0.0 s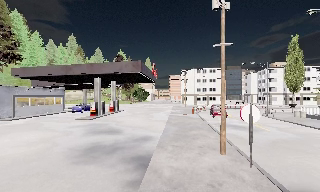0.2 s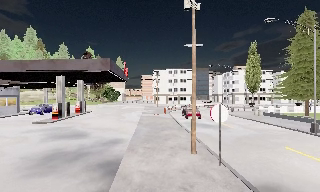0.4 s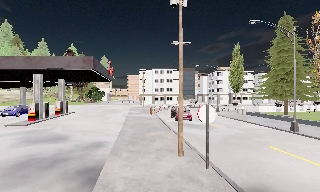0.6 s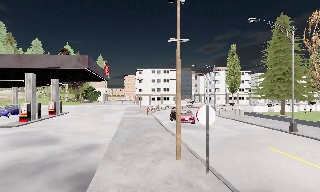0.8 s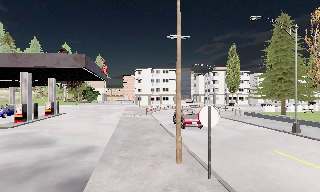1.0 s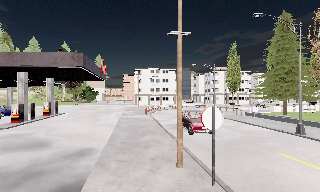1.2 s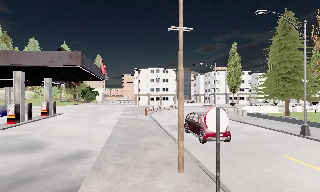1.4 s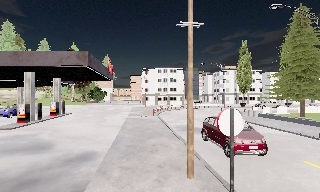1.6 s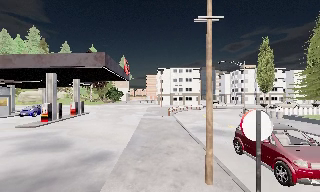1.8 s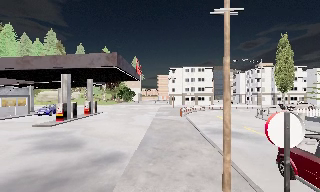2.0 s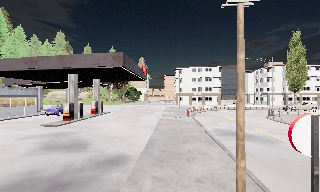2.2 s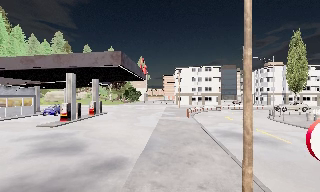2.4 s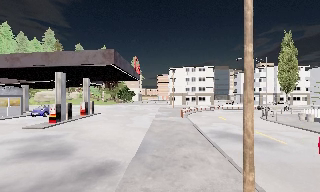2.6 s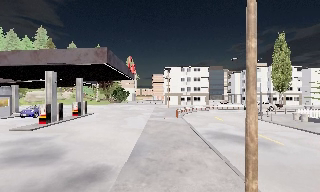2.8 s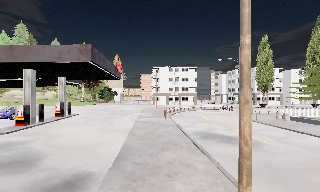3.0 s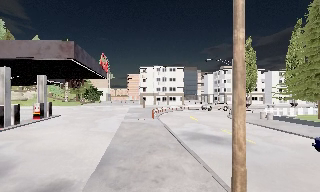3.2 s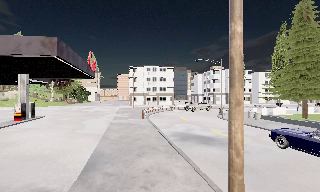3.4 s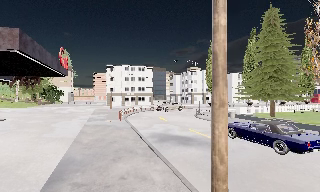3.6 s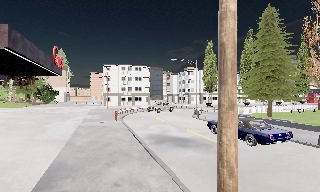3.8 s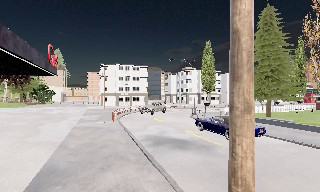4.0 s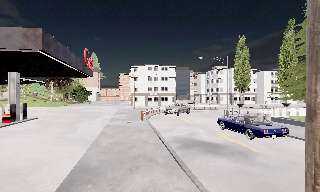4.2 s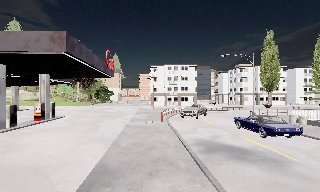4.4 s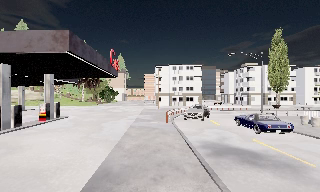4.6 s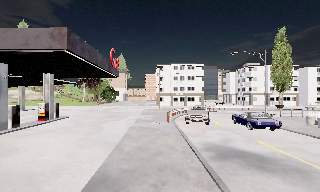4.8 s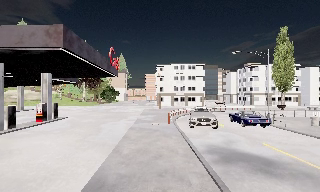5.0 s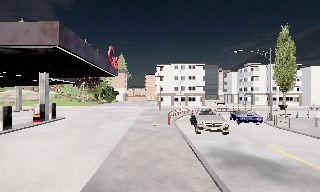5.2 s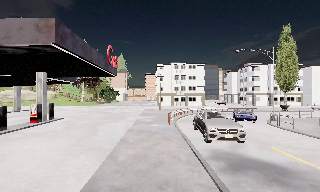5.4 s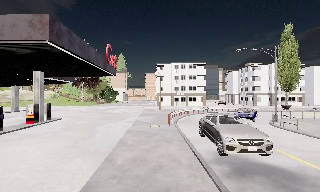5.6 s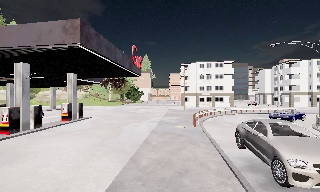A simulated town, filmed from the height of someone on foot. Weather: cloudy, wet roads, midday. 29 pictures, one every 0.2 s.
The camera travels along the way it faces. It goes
forward.
0.0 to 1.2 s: The camera pans to its right, which is clockwise from overhead, by about 15 degrees. It travels forward, about 2 m, so what stands in front looms larger.
1.2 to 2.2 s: The camera pans to its left, which is counterclockwise from overhead, by about 15 degrees. It travels forward, about 1.5 m, so what stands in front looms larger.
2.2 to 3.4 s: The scene slides to the left, as the camera pans about 25 degrees to its right. It travels forward, about 2 m, so what stands in front looms larger.
3.4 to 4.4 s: The camera swings to its left by about 15 degrees, and the scene slides to the right. It travels forward, about 2 m, so what stands in front looms larger.
4.4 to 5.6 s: The camera travels forward, about 2 m, so what stands in front looms larger.
The film runs forward here.
